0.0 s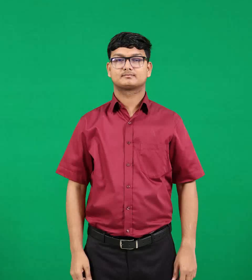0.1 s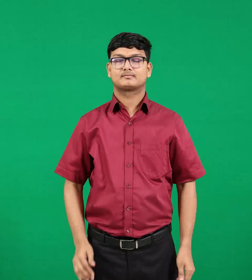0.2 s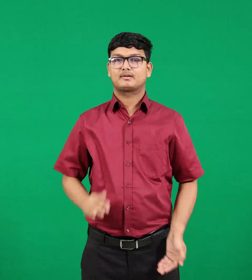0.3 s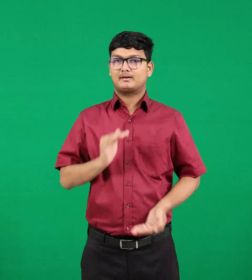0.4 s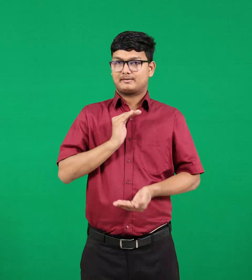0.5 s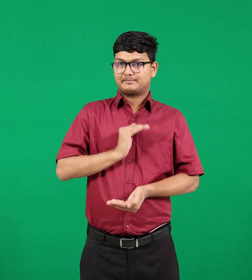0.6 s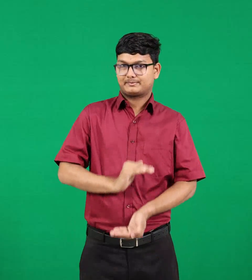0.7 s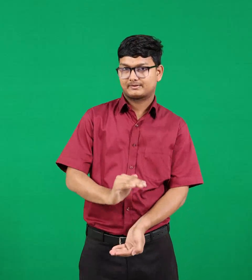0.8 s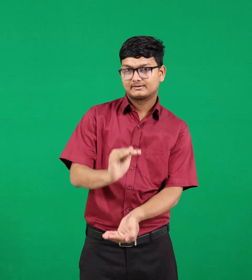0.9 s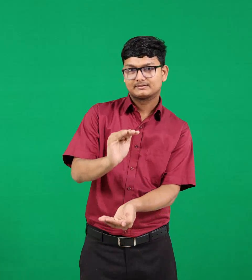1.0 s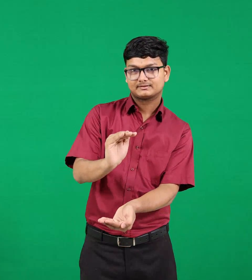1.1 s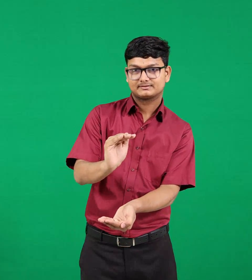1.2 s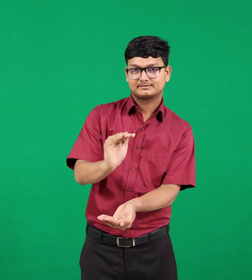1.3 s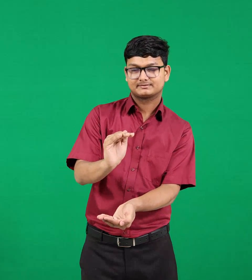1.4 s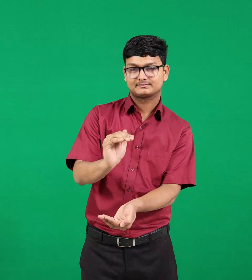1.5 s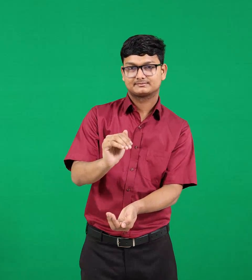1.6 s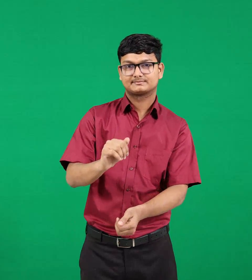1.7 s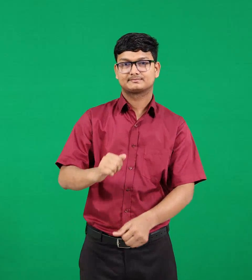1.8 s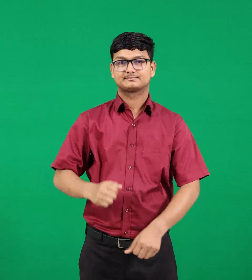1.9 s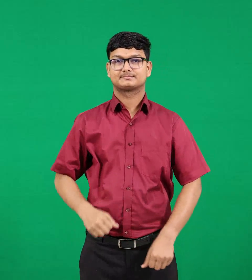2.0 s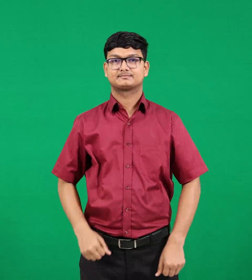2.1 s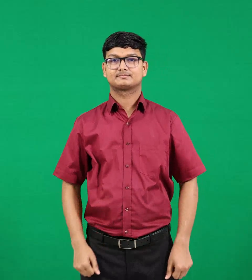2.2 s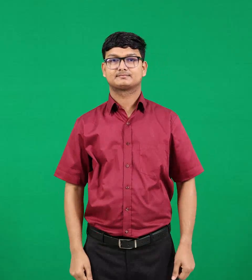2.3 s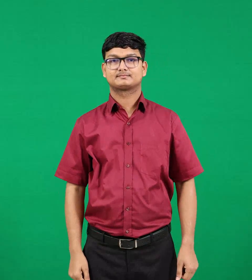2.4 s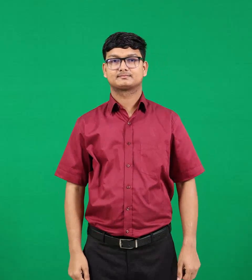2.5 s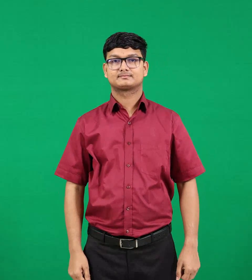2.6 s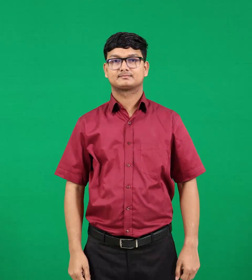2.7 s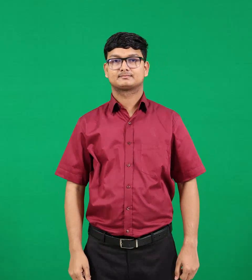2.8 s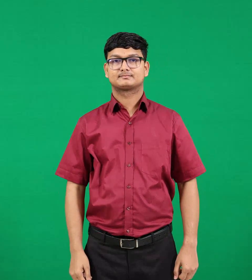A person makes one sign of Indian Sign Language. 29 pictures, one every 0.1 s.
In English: born
